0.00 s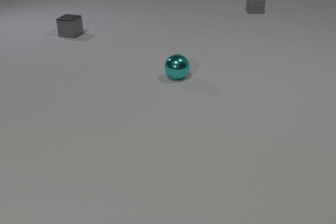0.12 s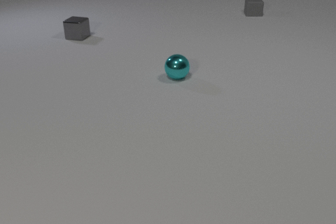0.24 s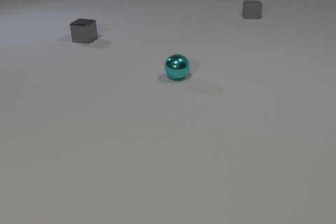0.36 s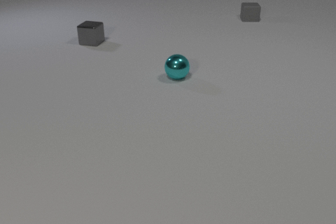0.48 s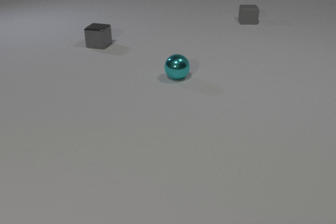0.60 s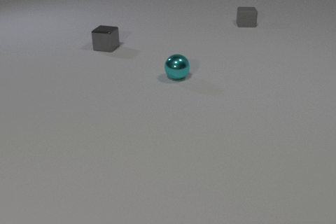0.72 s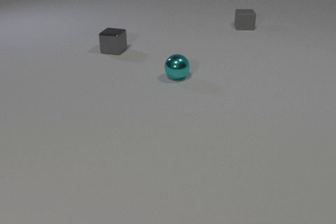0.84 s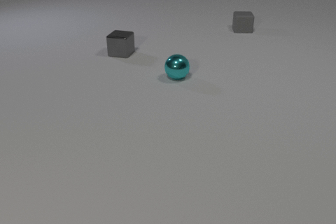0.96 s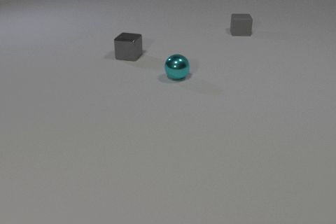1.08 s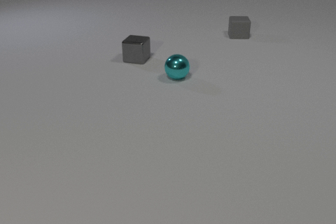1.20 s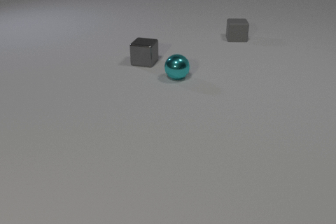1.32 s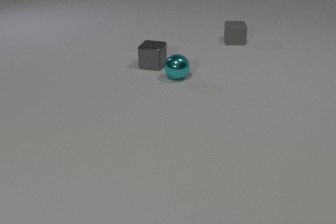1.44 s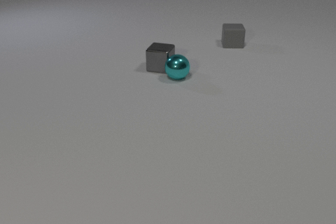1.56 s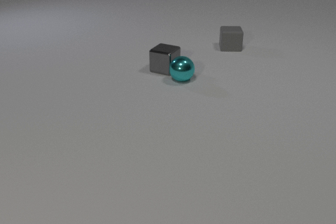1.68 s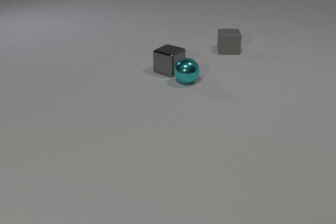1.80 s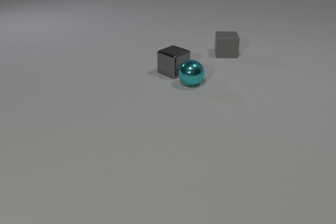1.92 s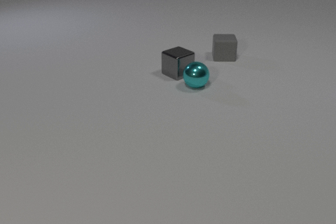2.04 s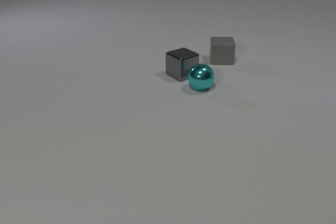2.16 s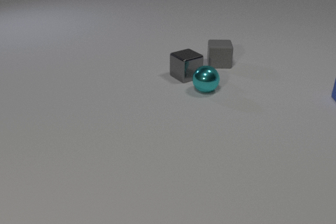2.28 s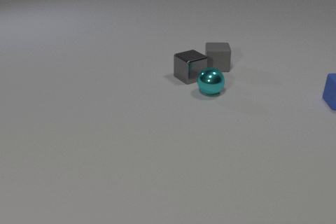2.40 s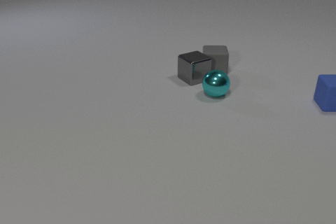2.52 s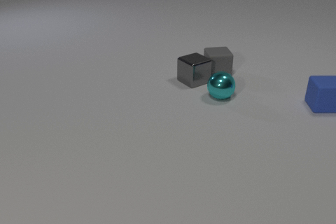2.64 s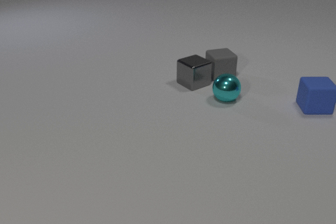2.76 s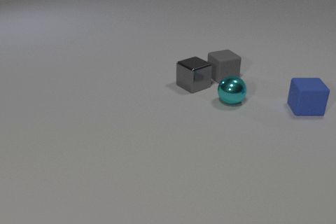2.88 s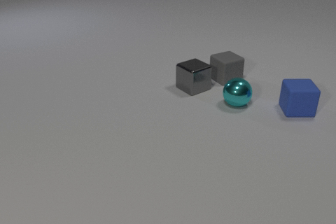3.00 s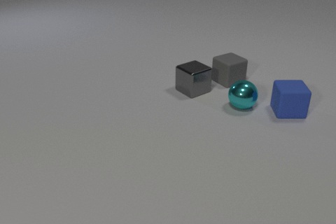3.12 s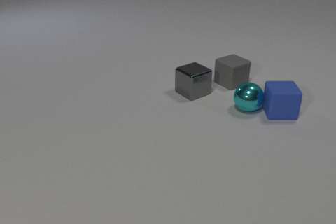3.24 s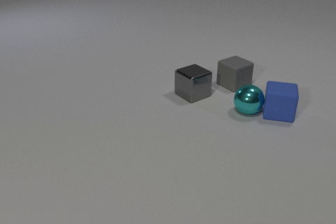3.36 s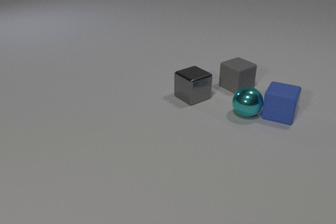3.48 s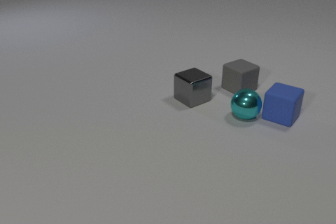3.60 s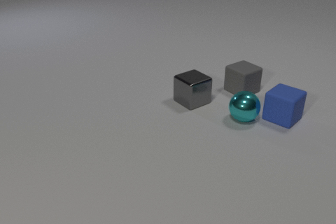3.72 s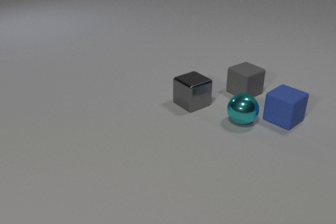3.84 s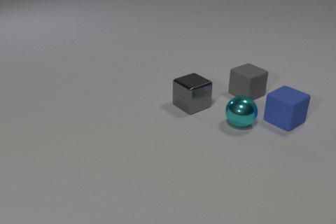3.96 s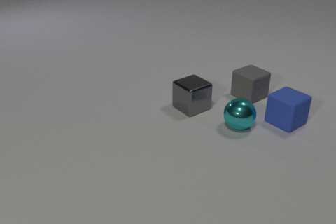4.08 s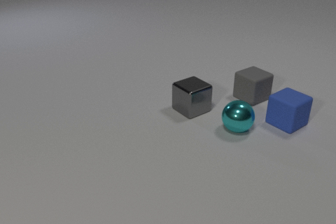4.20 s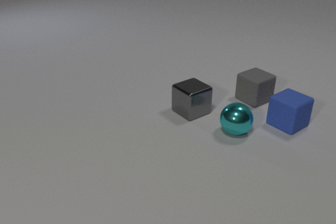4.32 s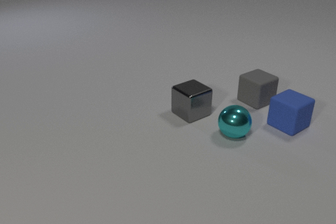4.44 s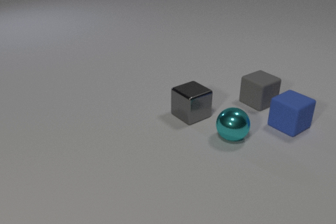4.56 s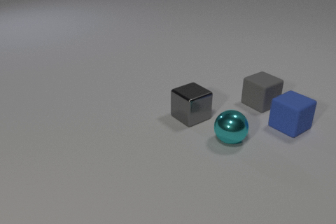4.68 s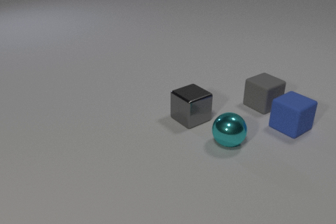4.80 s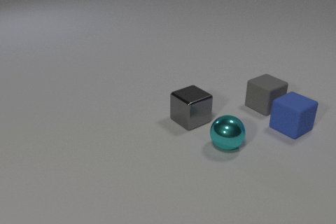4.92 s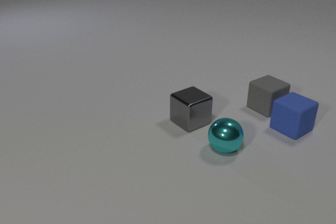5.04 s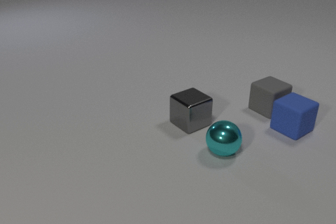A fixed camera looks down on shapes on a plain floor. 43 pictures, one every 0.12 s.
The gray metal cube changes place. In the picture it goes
toward the camera.
The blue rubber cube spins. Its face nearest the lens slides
to the left.
0.00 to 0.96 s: The gray metal cube slides toward the camera and to the right. The gray rubber cube slides toward the camera.
0.96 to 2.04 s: The gray metal cube slides to the right and toward the camera, spins clockwise seen from above by about 45 degrees, its near face sliding to the left. The cyan metal sphere rolls to the right and toward the camera. The gray rubber cube slides toward the camera. The gray metal cube and the cyan metal sphere collide.
2.04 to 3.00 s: The gray metal cube slides toward the camera. The cyan metal sphere rolls to the right and toward the camera. The gray rubber cube slides toward the camera, spins so that its near face slides to the right, counterclockwise seen from above. The blue rubber cube comes in at the right edge, slides to the left and toward the camera. The gray metal cube and the gray rubber cube collide.
3.00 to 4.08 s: The gray metal cube slides toward the camera. The cyan metal sphere rolls toward the camera. The gray rubber cube slides toward the camera and to the right. The blue rubber cube slides toward the camera, spins clockwise seen from above by about 45 degrees, its near face sliding to the left. The cyan metal sphere and the blue rubber cube collide.
4.08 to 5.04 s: The gray metal cube slides toward the camera. The cyan metal sphere rolls toward the camera. The gray rubber cube slides toward the camera and to the right. The blue rubber cube slides toward the camera.
How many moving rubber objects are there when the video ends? 2.
What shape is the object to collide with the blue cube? sphere.
What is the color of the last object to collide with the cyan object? blue.
